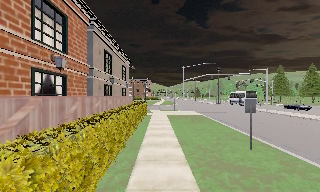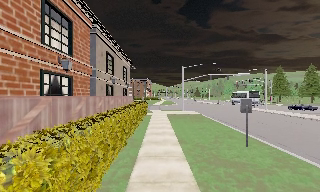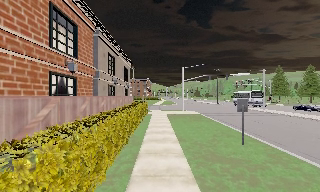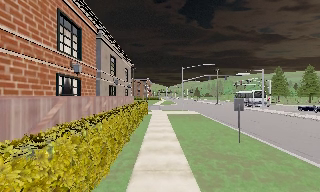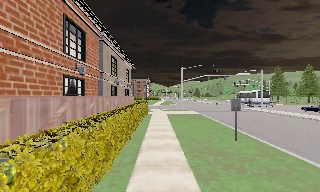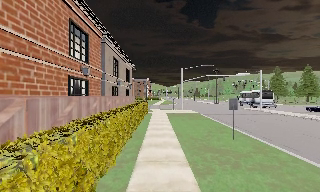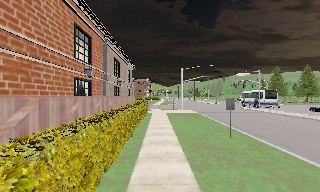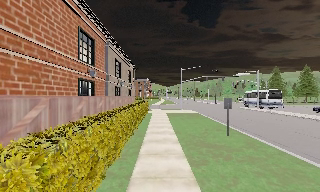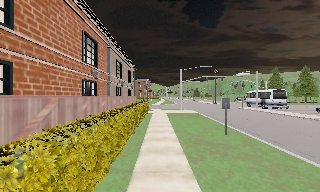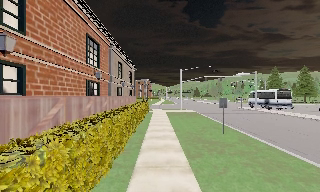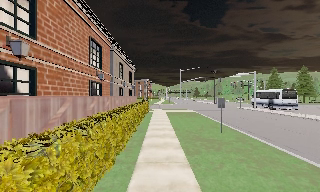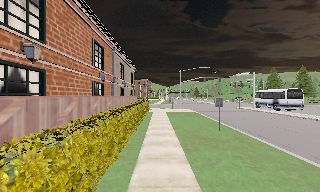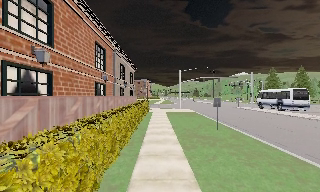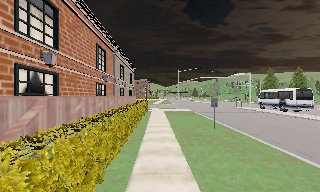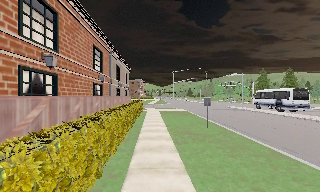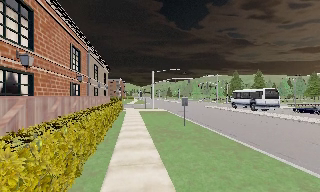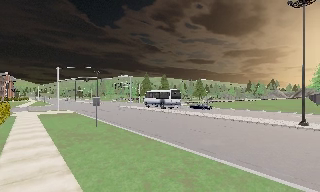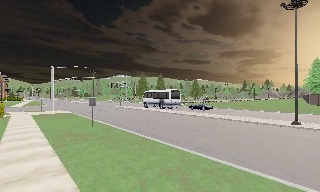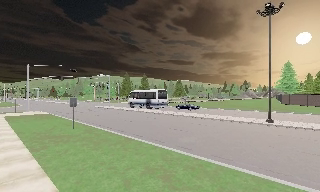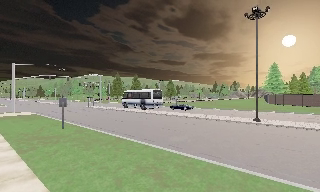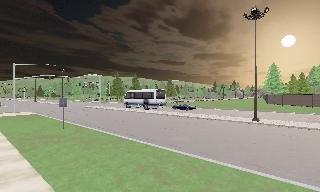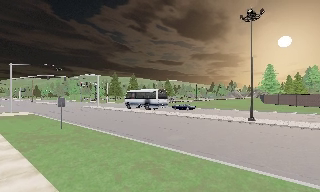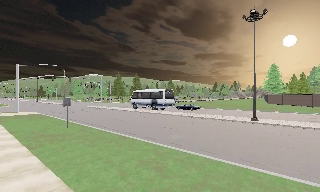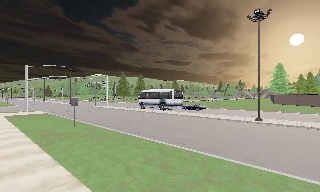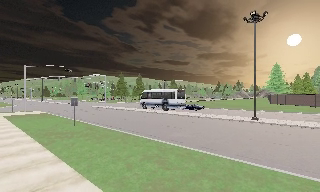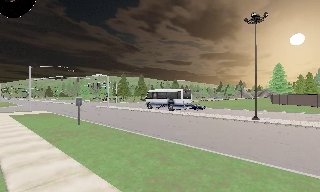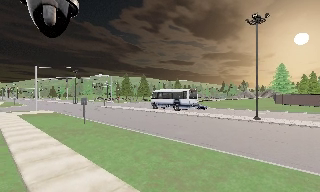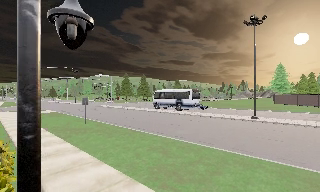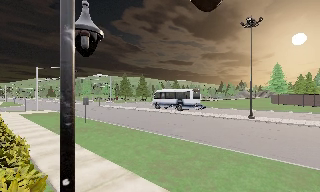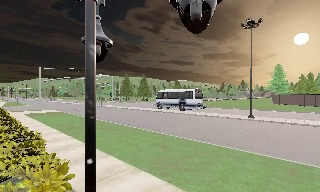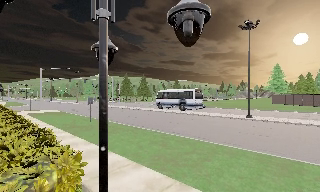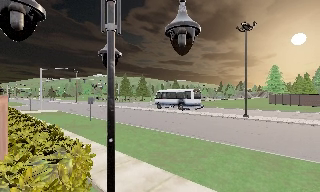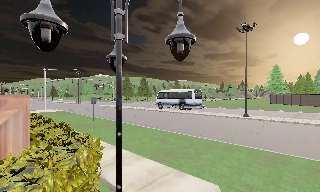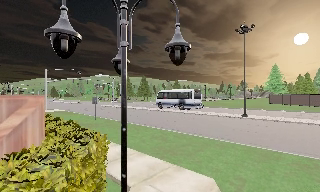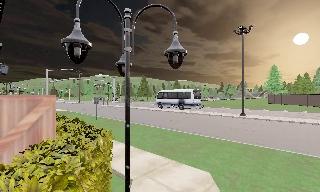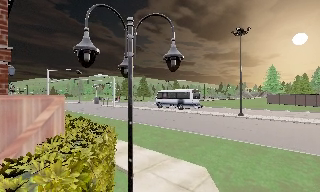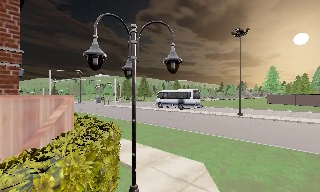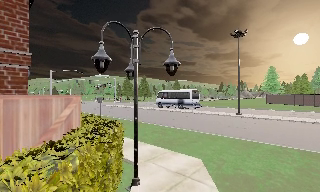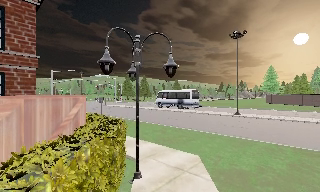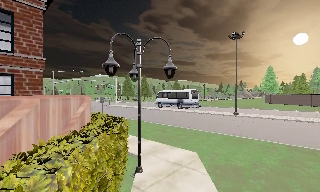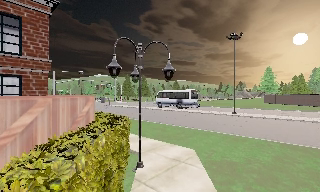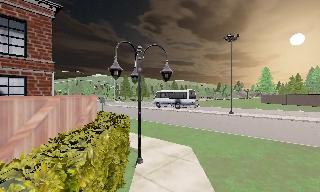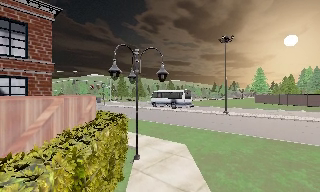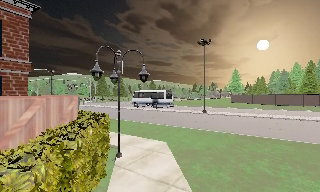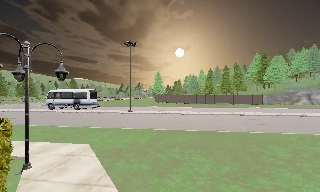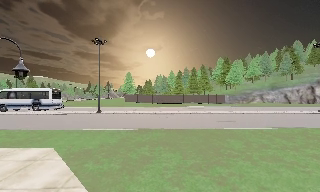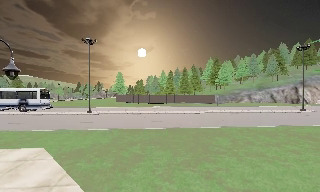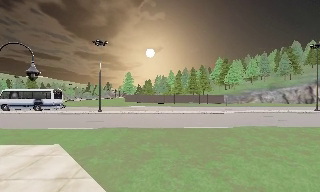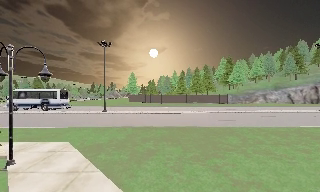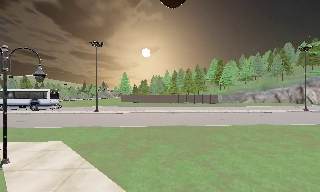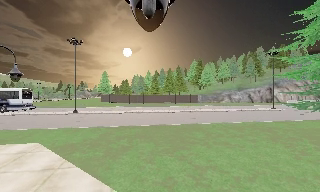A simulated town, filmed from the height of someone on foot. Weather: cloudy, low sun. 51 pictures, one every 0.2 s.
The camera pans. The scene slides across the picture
to the left.
The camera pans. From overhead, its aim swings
clockwise.
0.0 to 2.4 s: The camera travels backward, about 4.5 m, so what stands in front gets smaller.
2.4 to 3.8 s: The scene slides to the left, as the camera pans about 50 degrees to its right. It travels backward, about 2 m. It loses speed.
3.8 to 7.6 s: The camera travels backward, about 6 m, so what stands in front gets smaller.
7.6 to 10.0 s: The camera swings to its right by about 55 degrees, and the scene slides to the left. It travels backward, about 4 m.
The film runs backward here.
